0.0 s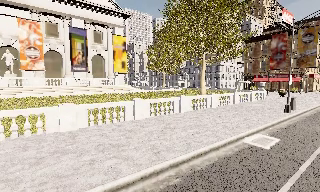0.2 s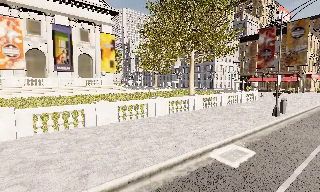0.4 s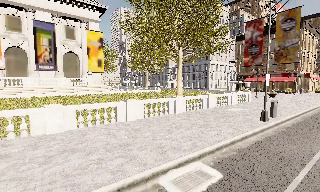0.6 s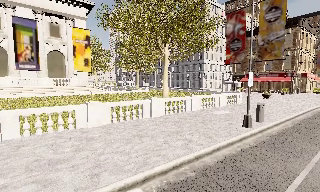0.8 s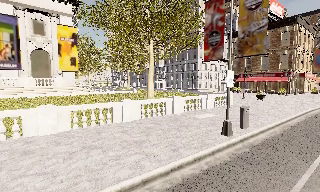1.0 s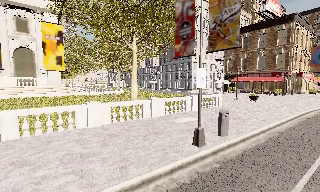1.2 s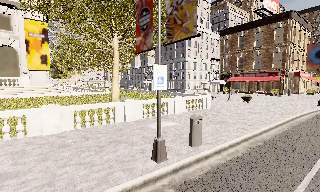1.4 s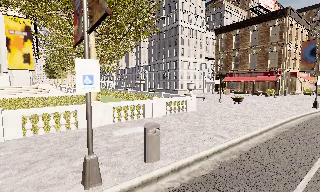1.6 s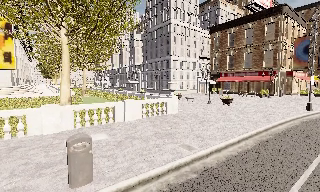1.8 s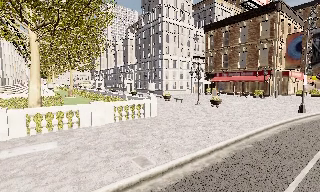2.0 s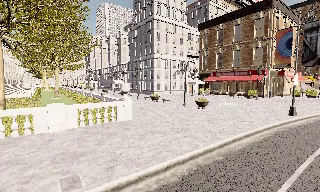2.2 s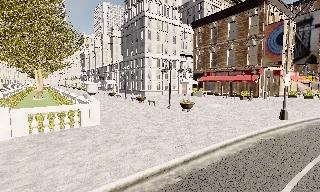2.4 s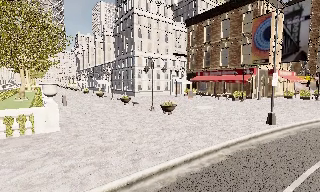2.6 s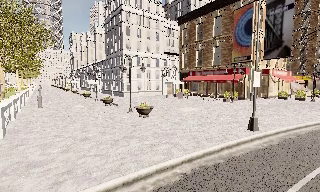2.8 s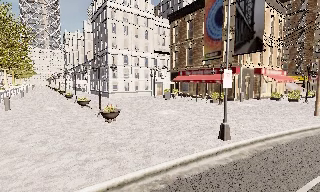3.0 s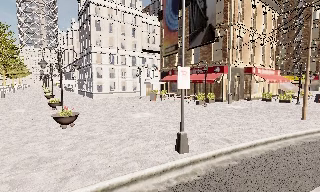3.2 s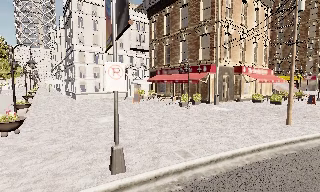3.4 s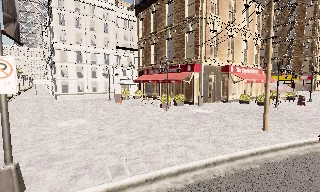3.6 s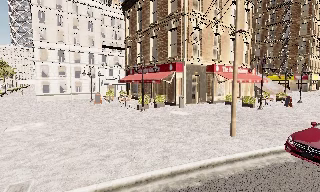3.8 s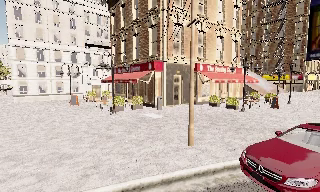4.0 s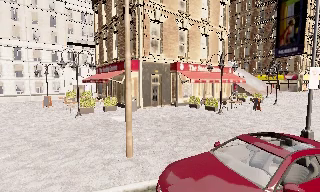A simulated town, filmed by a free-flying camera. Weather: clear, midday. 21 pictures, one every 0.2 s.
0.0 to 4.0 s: The camera travels to its right and forward, about 45 m, so close, fixed things drift to the left.
The film runs backward here.
